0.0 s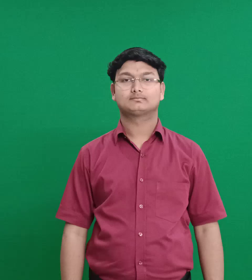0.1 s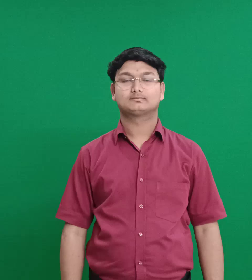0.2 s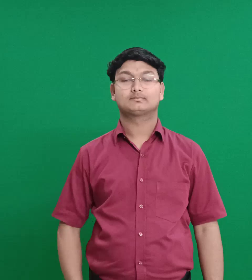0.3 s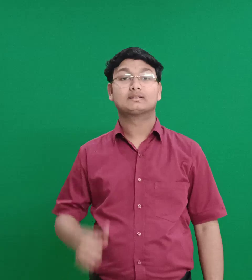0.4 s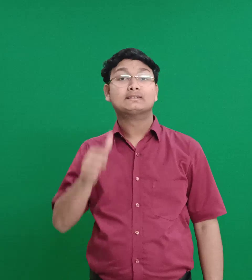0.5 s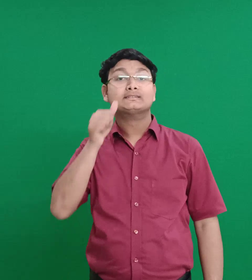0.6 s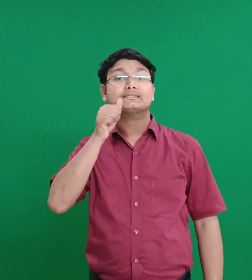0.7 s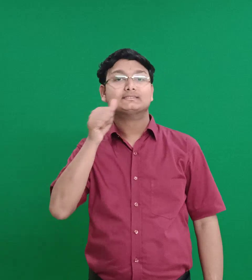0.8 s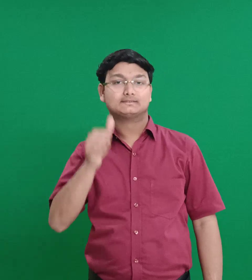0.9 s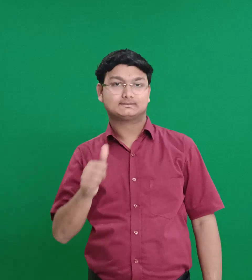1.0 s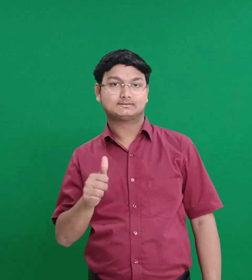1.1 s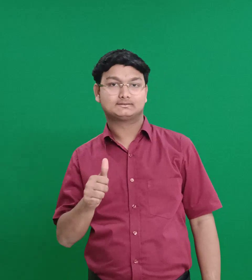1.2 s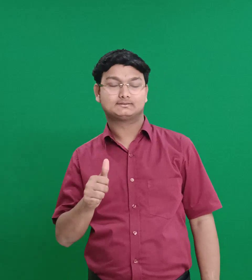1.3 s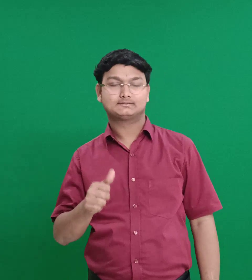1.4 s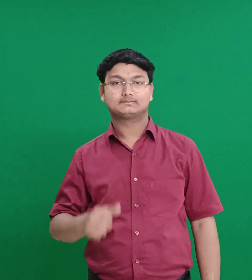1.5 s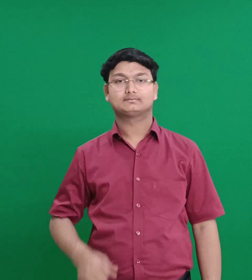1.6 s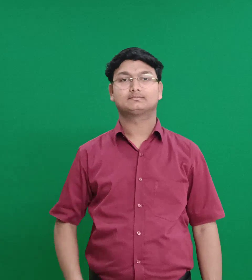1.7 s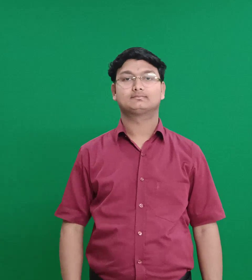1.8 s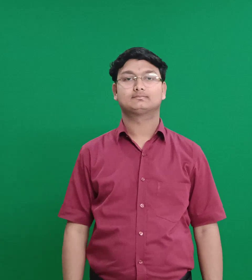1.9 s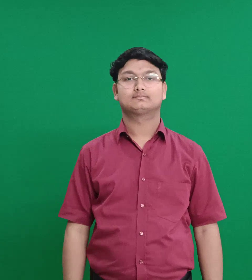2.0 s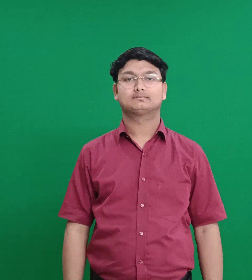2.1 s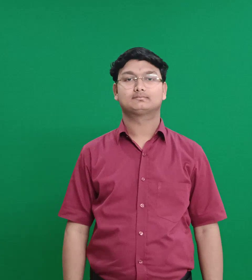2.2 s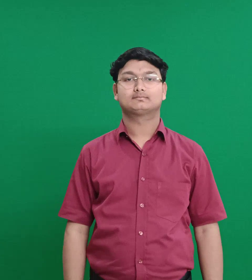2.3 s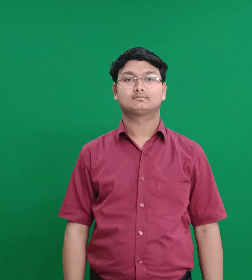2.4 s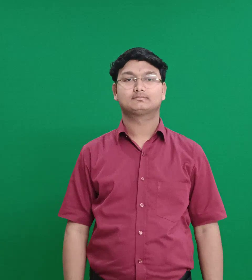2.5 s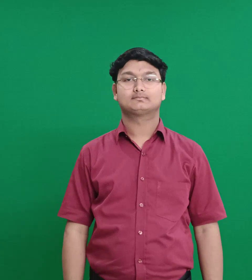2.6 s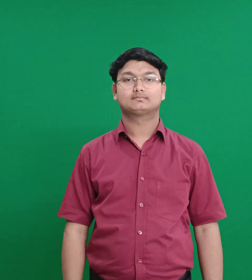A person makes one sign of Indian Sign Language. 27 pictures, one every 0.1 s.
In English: hophni
